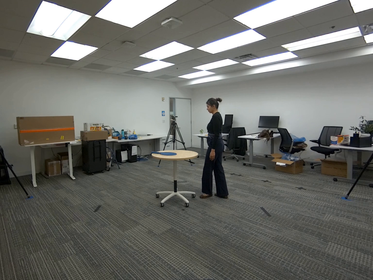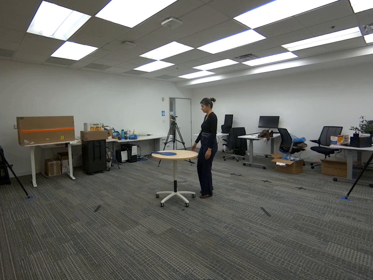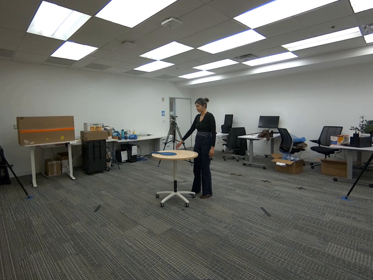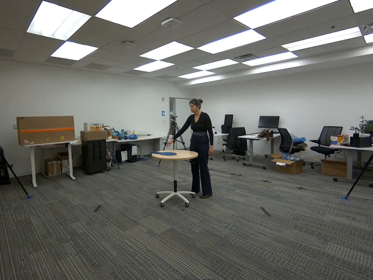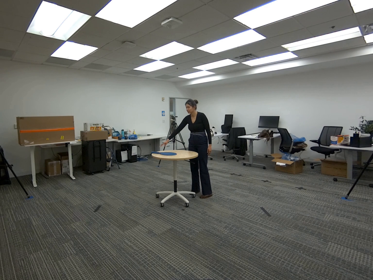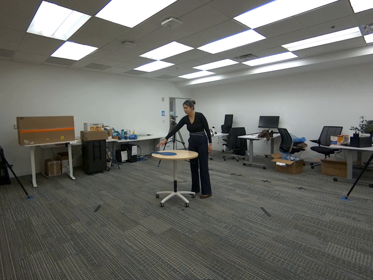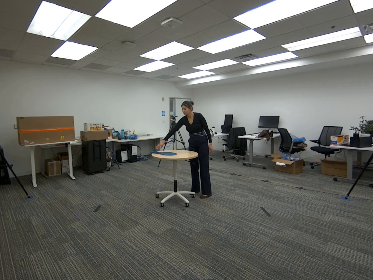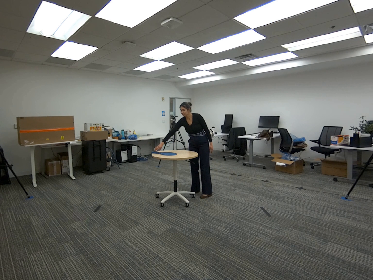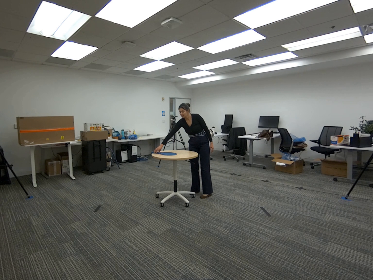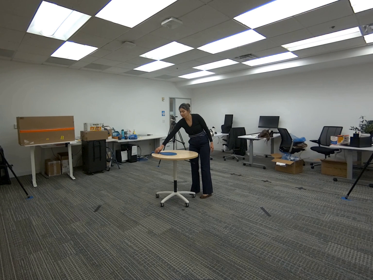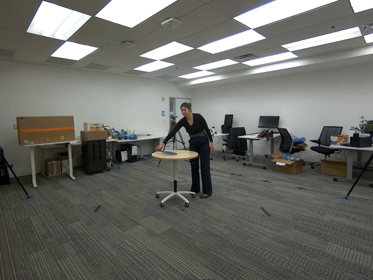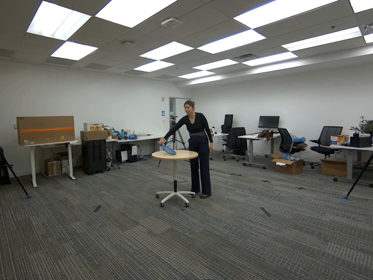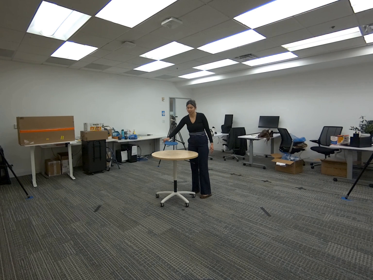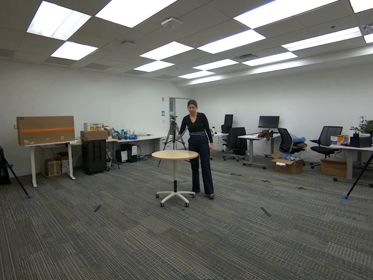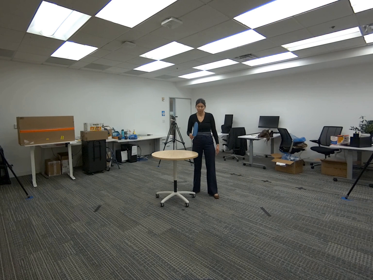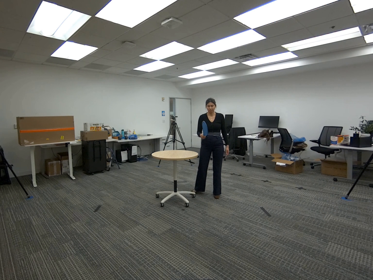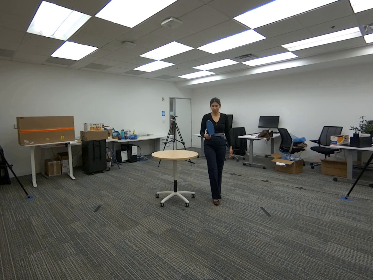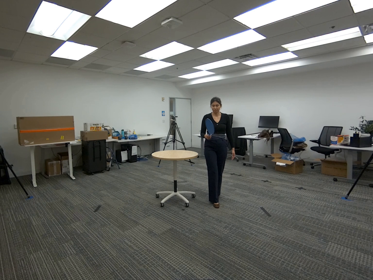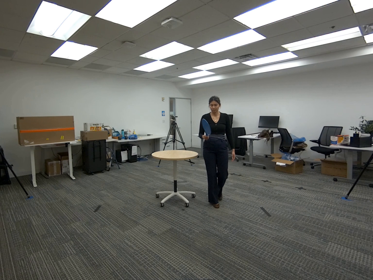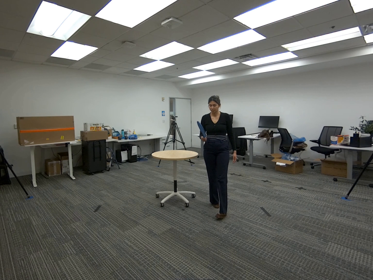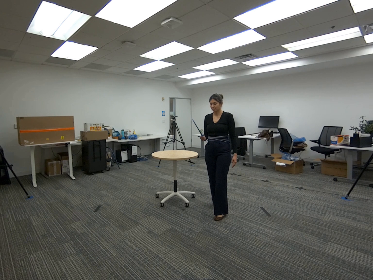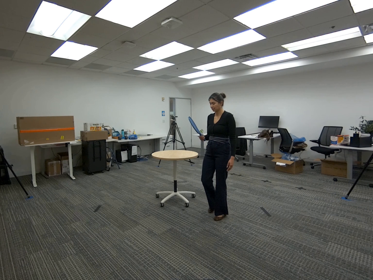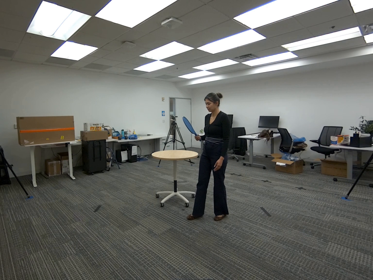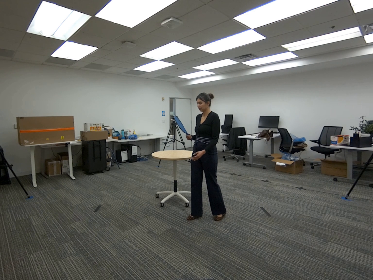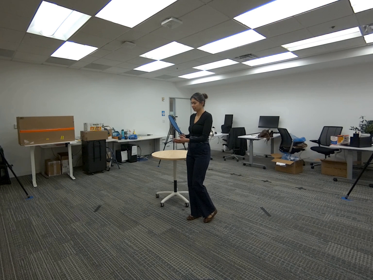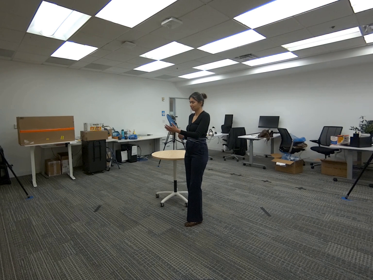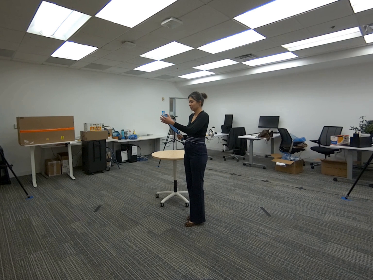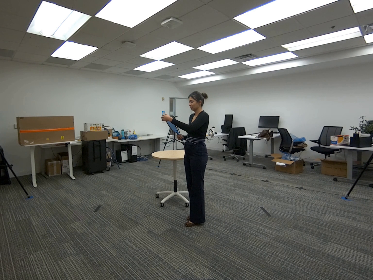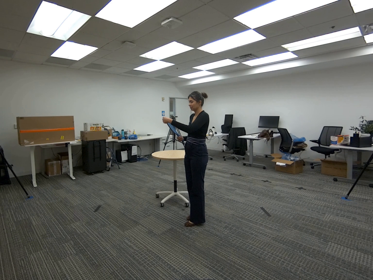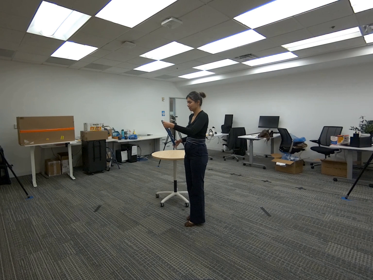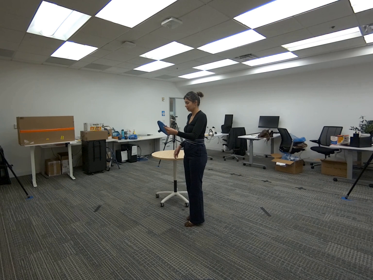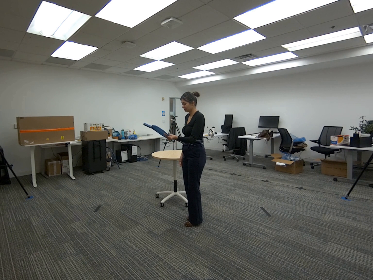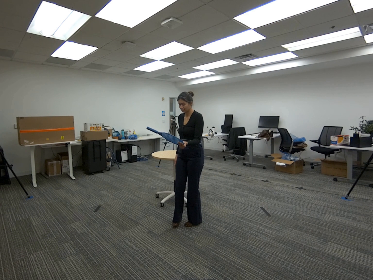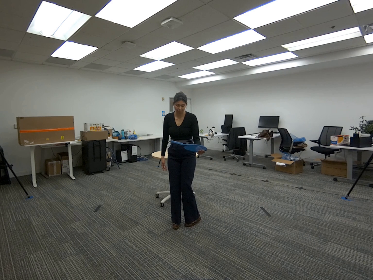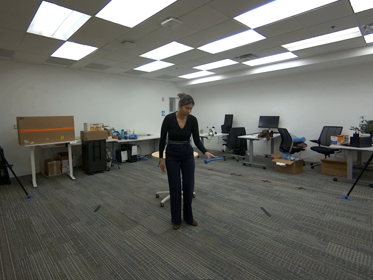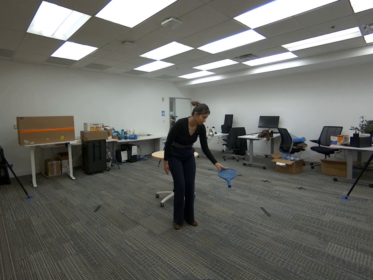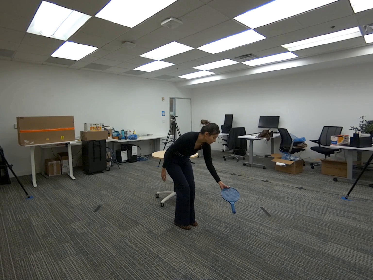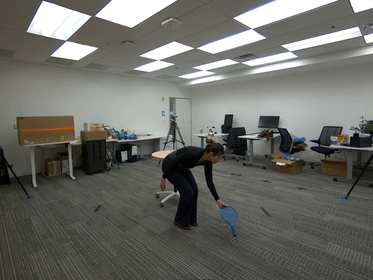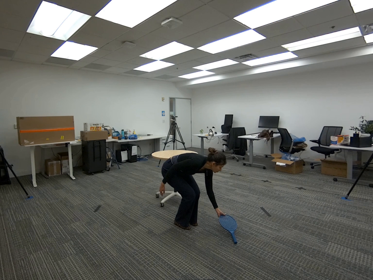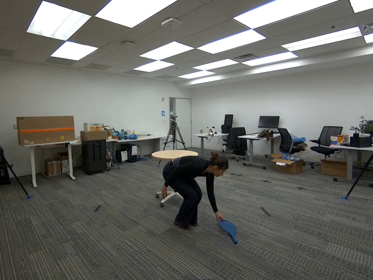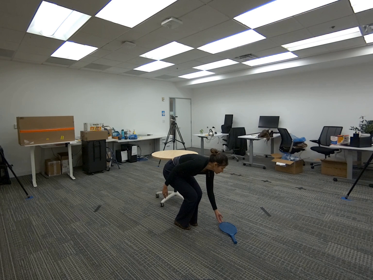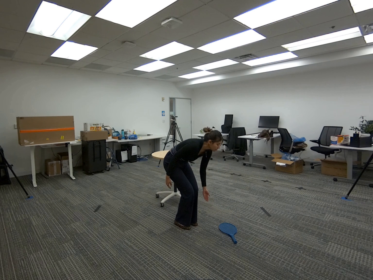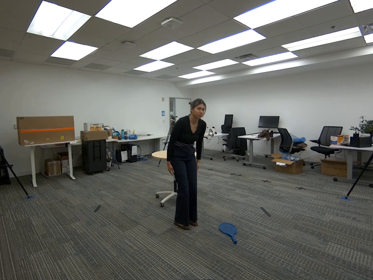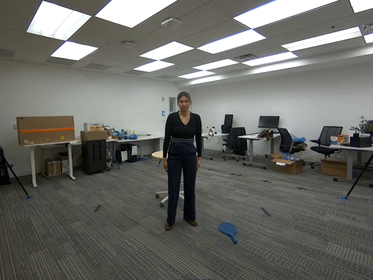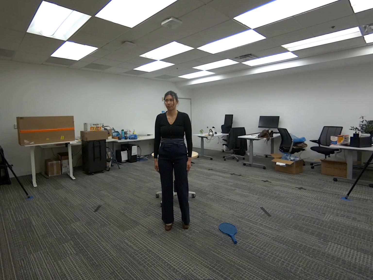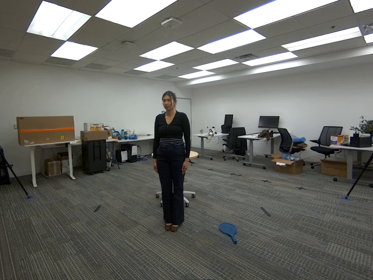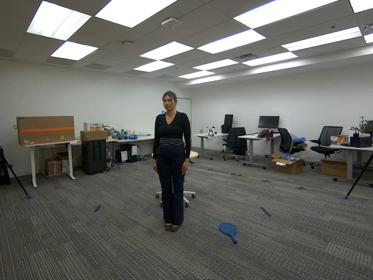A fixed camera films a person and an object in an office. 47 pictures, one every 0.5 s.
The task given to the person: Walk to the tennis racket on the round table, pick it up with your right hand, handover the racket to your left hand, and place the racket on the ground.
